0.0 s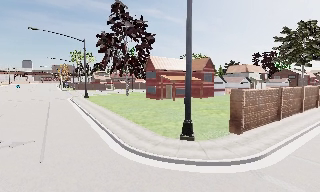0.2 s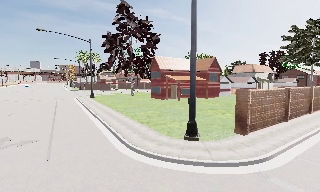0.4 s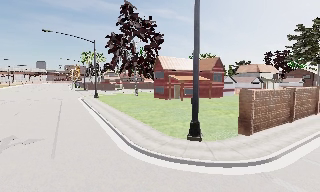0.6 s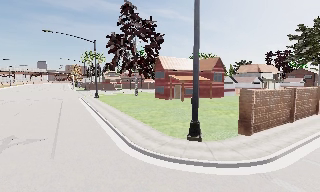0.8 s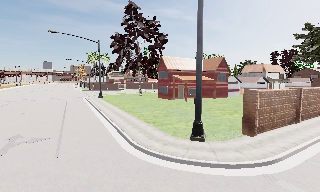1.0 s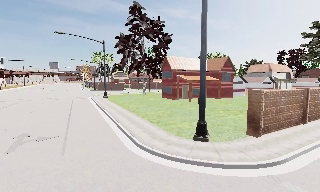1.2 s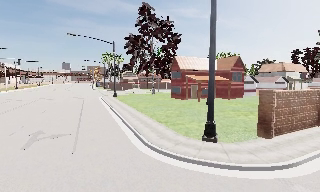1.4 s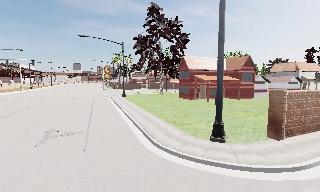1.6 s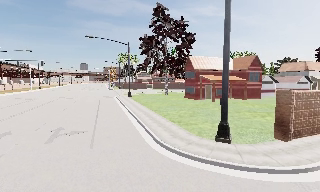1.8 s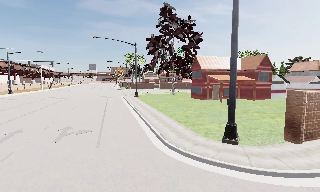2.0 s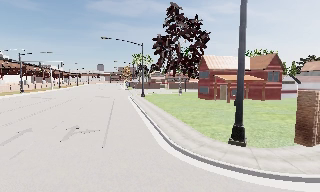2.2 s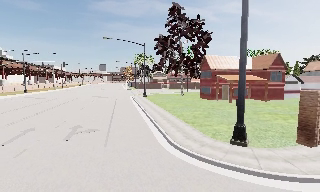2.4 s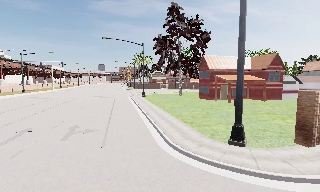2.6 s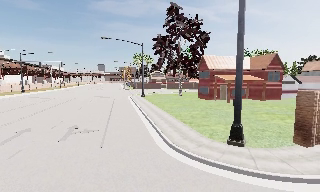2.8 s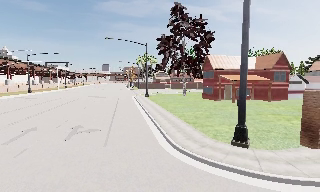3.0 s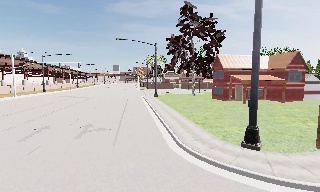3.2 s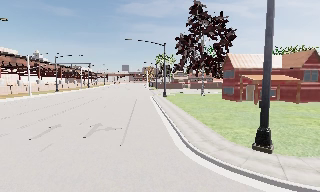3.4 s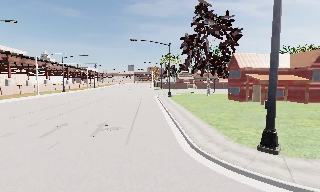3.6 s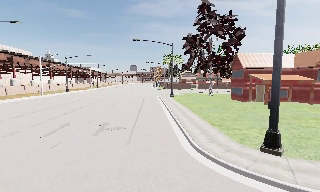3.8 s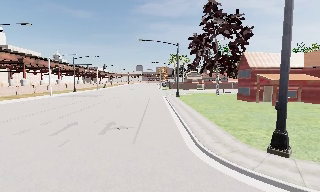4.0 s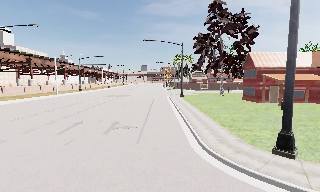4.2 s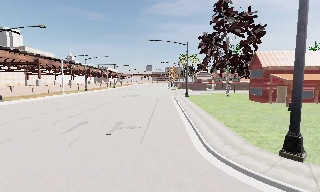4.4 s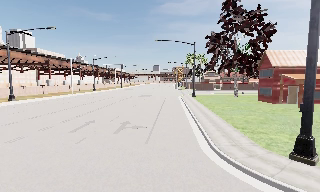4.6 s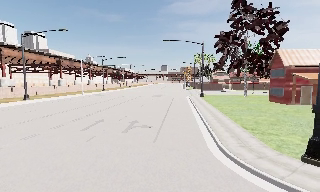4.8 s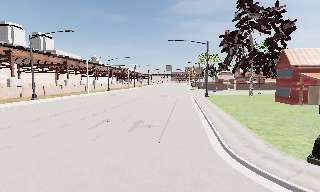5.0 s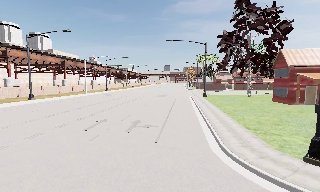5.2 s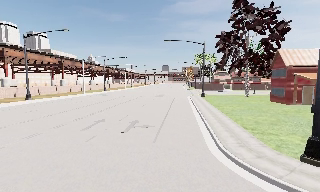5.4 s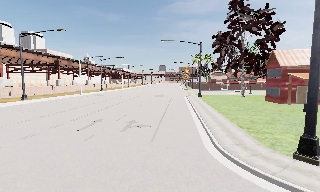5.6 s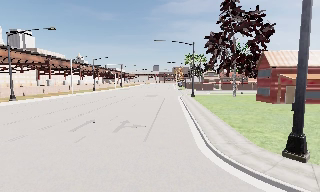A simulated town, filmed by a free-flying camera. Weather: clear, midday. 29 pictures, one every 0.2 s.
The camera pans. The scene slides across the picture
to the right.
The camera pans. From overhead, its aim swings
counterclockwise.
0.0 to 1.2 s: The camera shifts only a little, or ends up much as it began.
1.2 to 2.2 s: The camera swings to its left by about 10 degrees, and the scene slides to the right.
2.2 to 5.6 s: The camera pans to its left, which is counterclockwise from overhead, by about 20 degrees. It travels to its right, about 0.5 m.
The film runs backward here.
